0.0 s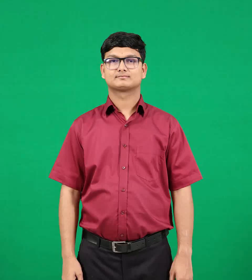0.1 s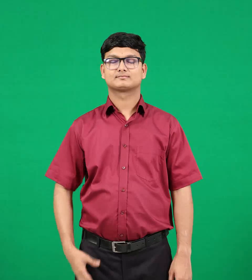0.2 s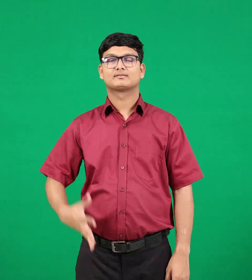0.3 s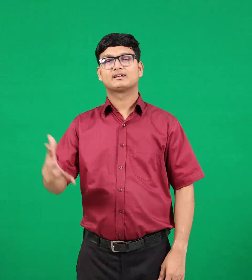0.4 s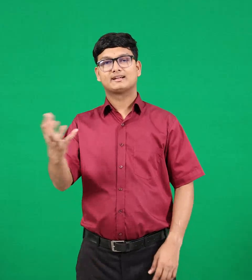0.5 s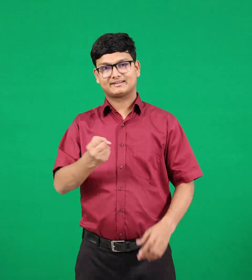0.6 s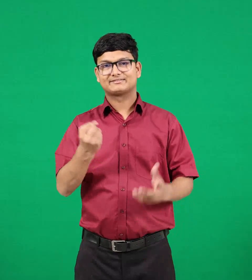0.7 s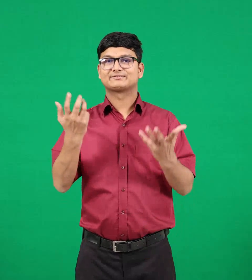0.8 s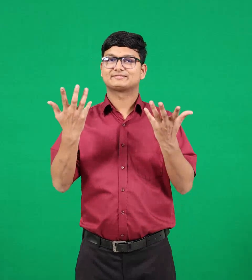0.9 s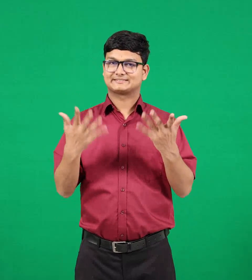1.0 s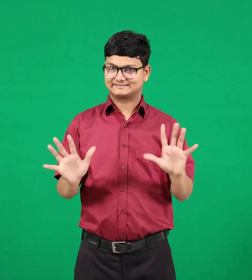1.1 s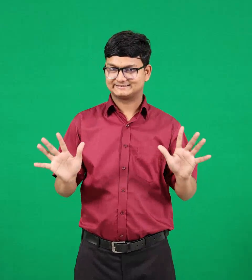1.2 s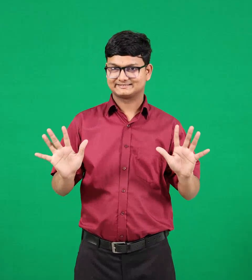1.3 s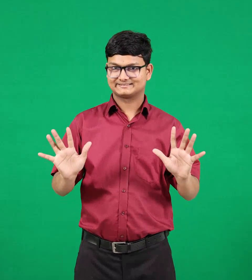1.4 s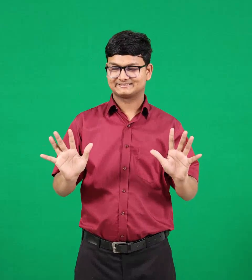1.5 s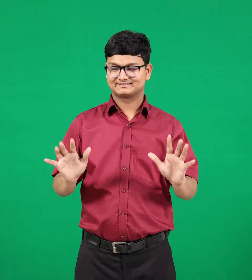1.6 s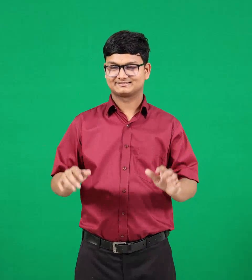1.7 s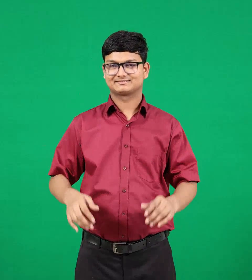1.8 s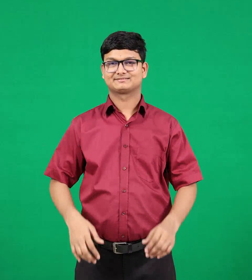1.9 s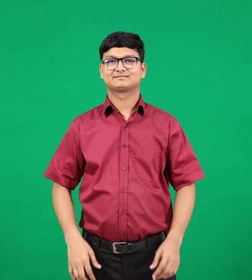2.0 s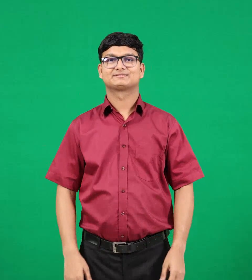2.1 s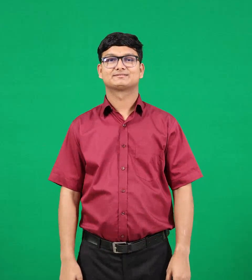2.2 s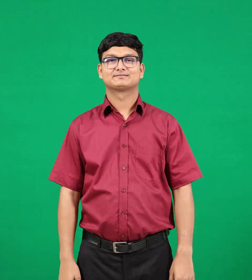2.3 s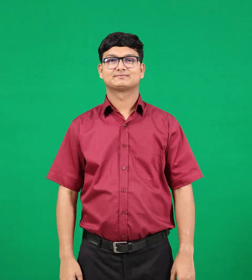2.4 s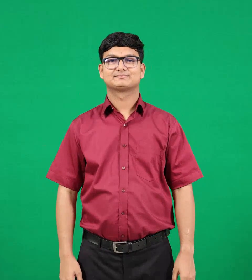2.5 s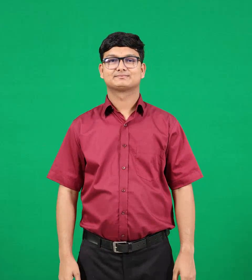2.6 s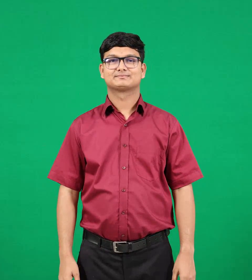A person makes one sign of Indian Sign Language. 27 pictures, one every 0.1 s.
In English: bought
